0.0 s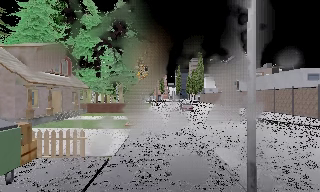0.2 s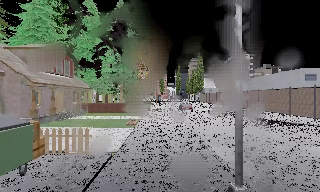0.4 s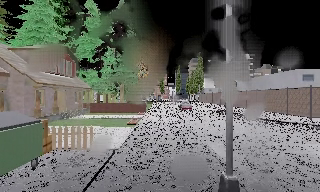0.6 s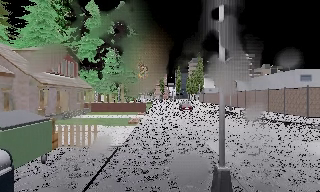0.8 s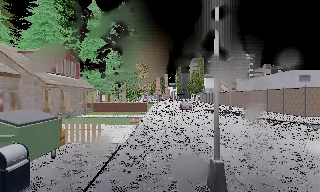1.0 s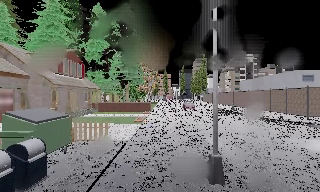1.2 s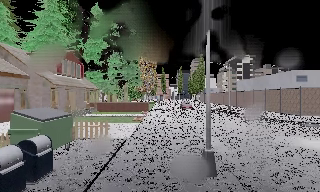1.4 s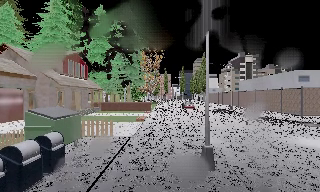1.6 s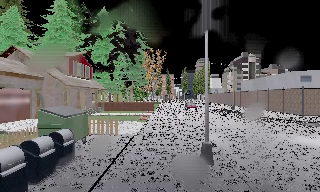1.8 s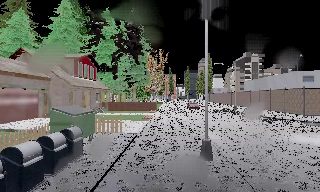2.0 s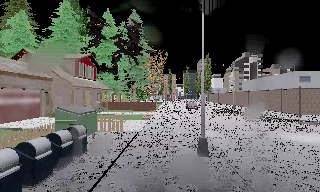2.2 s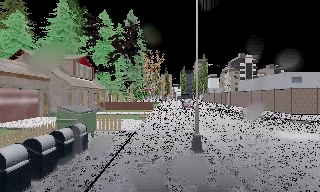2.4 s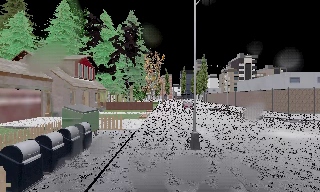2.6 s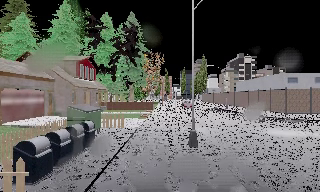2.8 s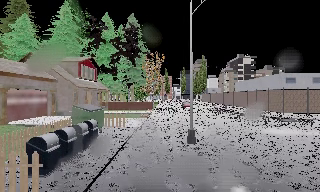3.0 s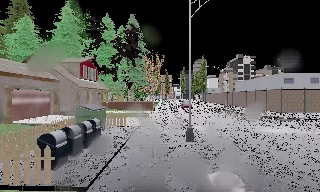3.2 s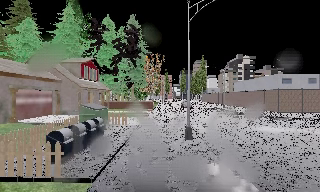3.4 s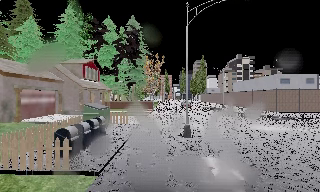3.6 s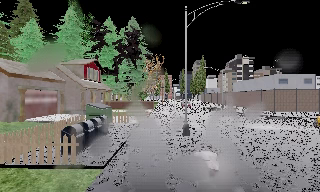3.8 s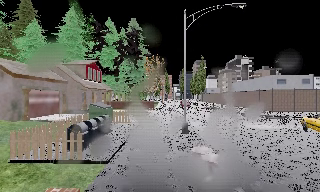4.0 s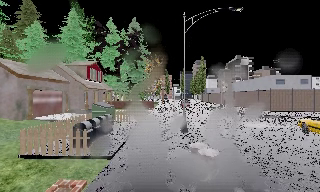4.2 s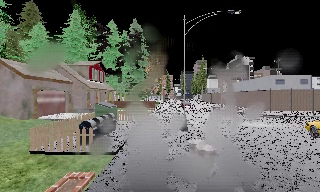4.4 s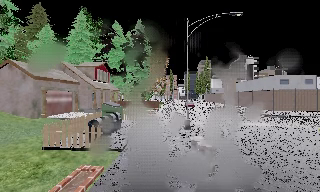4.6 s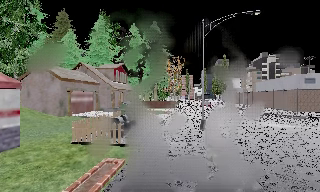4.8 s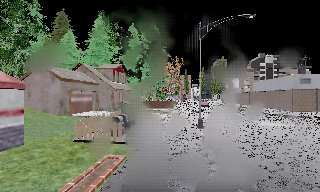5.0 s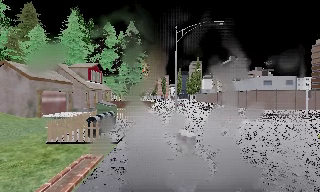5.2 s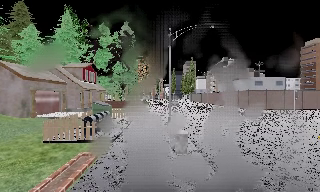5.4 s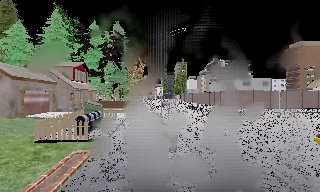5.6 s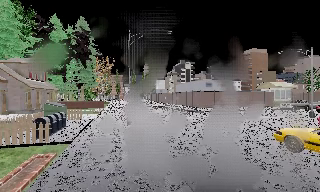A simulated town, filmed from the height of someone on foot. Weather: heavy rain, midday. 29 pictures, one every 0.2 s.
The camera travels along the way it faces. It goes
backward.
0.0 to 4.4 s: The camera travels backward, about 8 m, so what stands in front gets smaller.
4.4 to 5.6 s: The scene slides to the left, as the camera pans about 20 degrees to its right. It travels backward, about 2 m, so what stands in front gets smaller.
The film runs backward here.
